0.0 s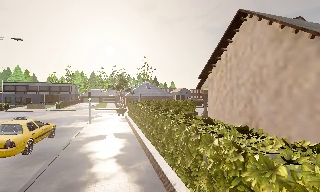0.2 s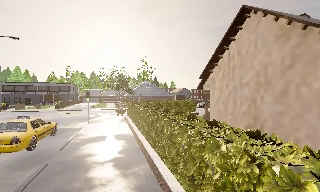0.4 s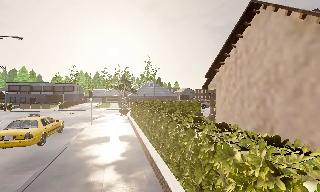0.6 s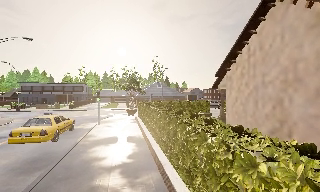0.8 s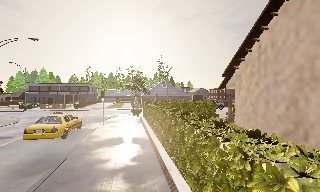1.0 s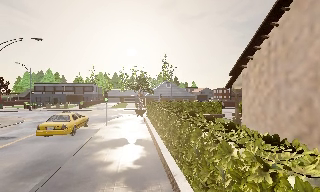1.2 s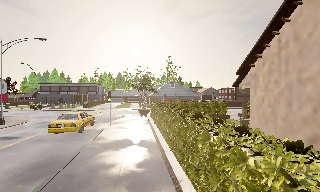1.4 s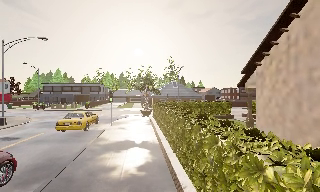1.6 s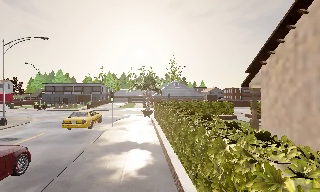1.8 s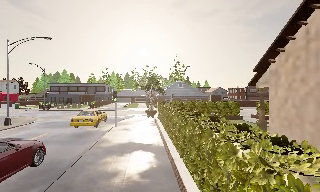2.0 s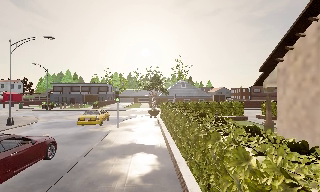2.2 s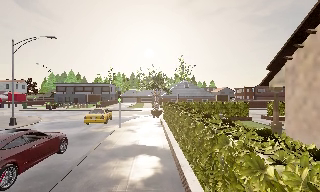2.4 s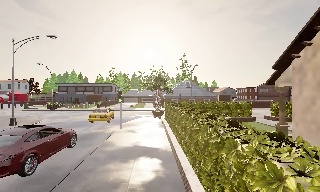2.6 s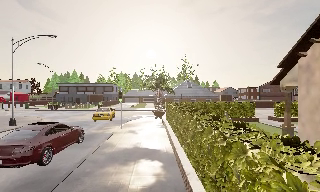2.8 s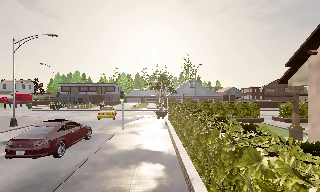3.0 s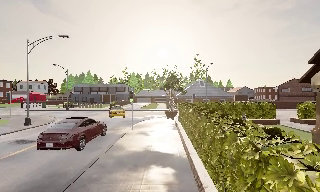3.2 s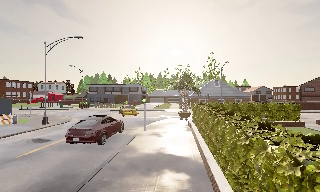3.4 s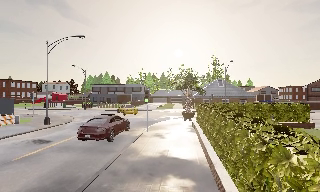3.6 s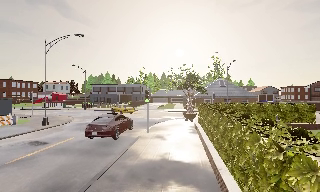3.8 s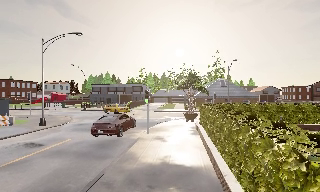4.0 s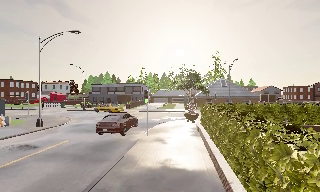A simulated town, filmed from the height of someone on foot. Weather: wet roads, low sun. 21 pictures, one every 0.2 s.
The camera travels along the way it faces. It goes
forward.
0.0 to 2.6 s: The camera pans to its left, which is counterclockwise from overhead, by about 15 degrees. It travels forward, about 3.5 m, so what stands in front looms larger.
2.6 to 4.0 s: The scene slides to the right, as the camera pans about 10 degrees to its left. It travels forward, about 2.5 m, so what stands in front looms larger.
The film runs forward here.
